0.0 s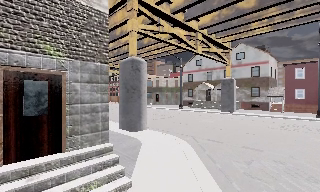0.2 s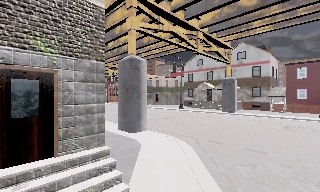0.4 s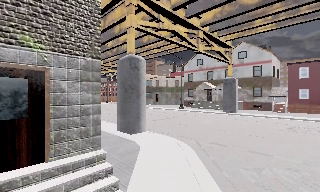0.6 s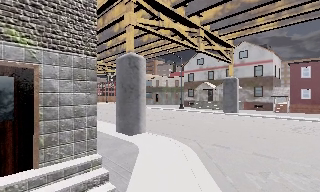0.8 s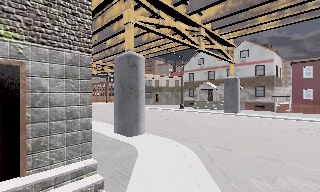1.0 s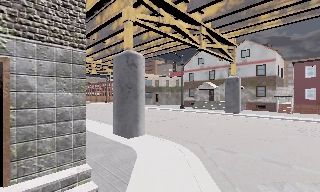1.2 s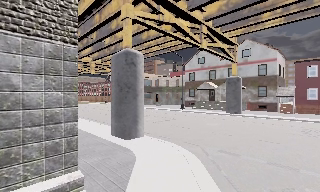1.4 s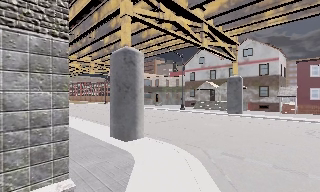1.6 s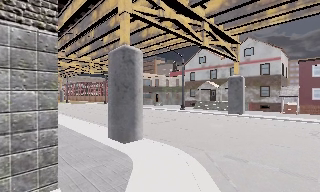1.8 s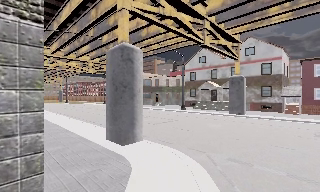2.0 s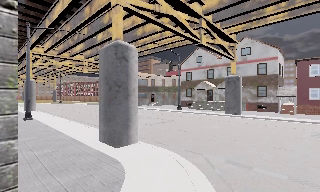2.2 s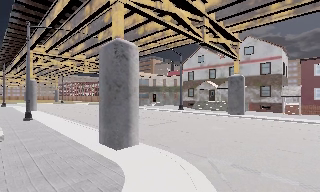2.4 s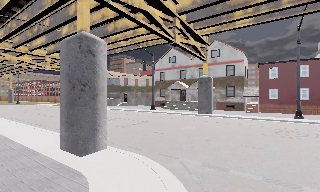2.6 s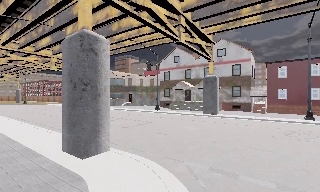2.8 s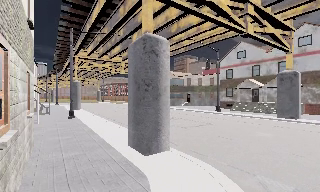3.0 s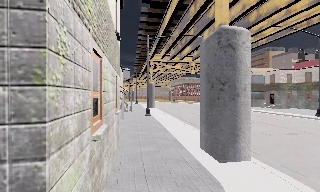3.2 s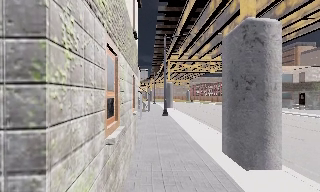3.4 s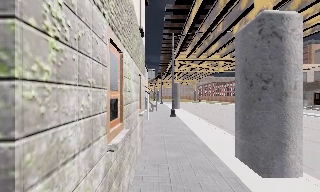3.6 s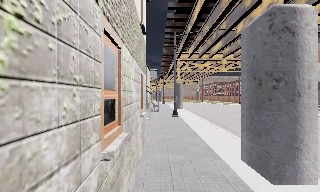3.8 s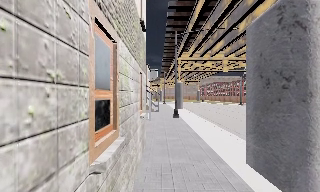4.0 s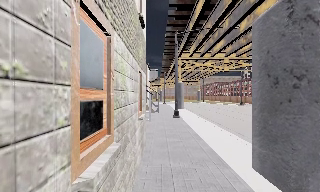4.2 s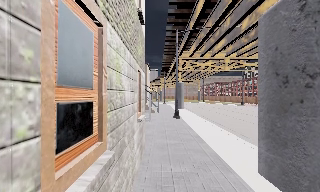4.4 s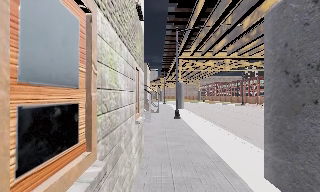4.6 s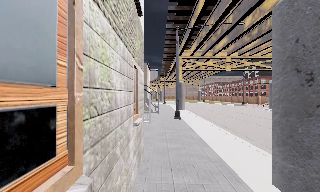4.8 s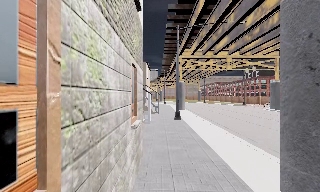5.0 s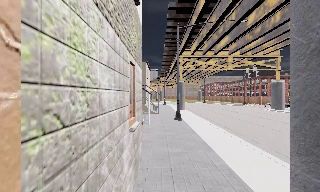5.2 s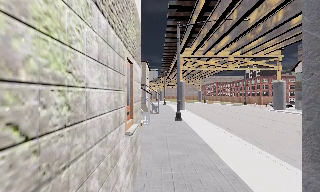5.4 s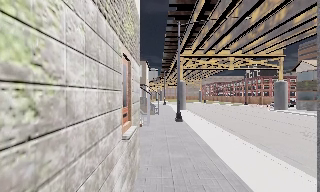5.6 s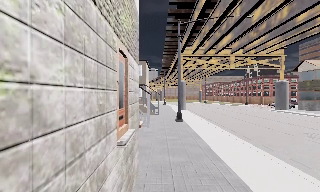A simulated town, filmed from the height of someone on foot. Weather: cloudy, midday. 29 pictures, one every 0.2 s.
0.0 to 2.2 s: The camera travels forward, about 3.5 m, so what stands in front looms larger.
2.2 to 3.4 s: The camera pans to its left, which is counterclockwise from overhead, by about 45 degrees. It travels forward, about 2 m.
3.4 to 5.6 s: The camera travels forward, about 3.5 m, so what stands in front looms larger.
The film runs forward here.
